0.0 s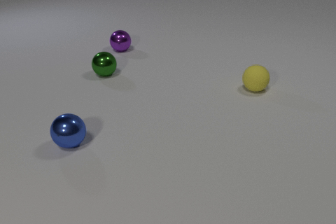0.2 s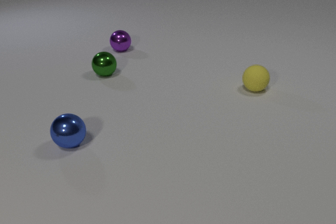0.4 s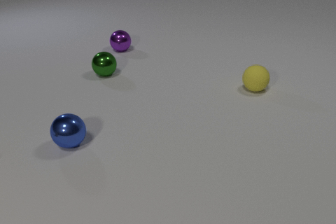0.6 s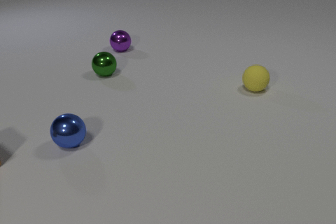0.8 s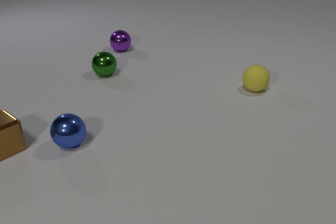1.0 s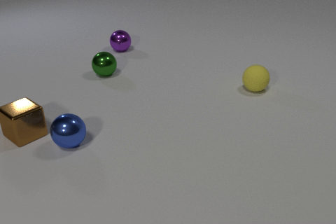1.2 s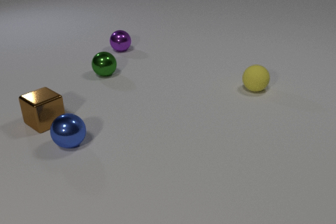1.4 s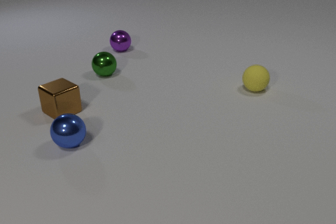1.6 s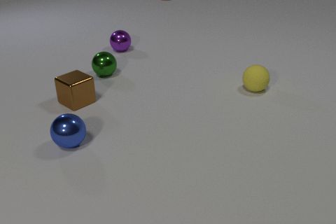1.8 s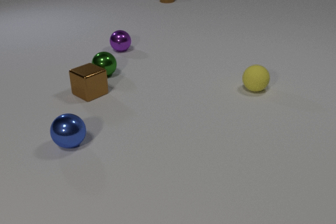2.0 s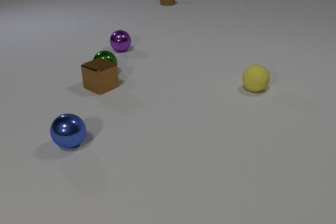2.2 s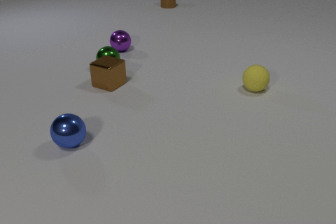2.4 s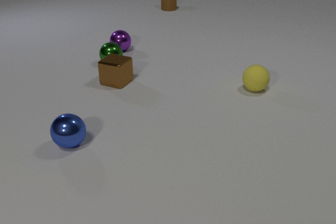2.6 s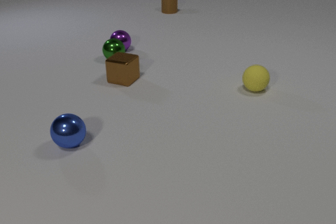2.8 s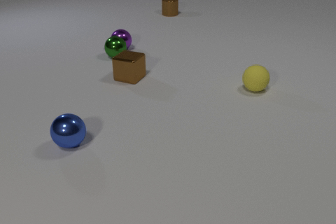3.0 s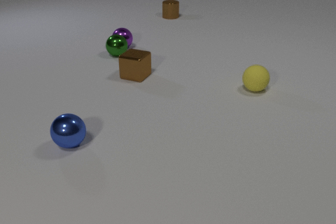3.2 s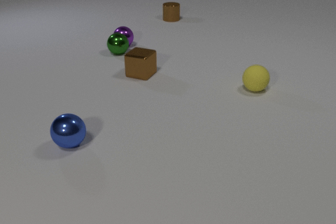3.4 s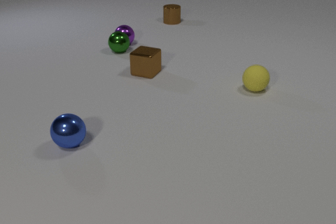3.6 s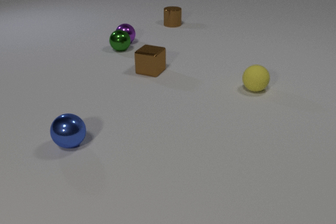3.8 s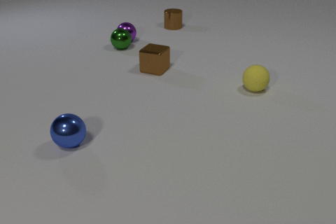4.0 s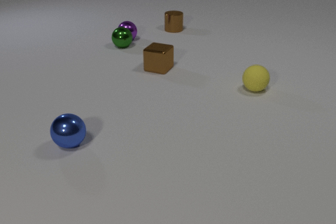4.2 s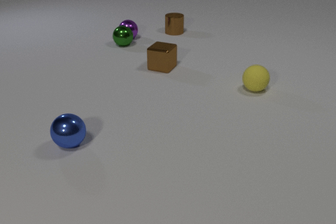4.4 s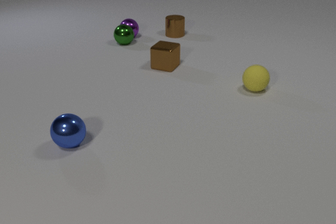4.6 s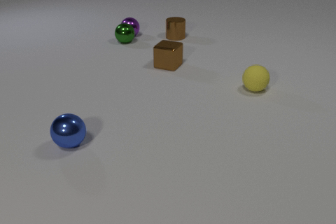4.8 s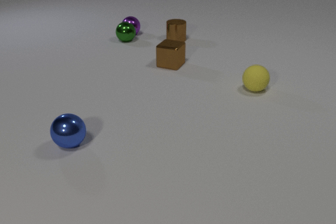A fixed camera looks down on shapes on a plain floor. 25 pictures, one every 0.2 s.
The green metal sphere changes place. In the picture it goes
away from the camera.
The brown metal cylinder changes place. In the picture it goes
toward the camera.
0.0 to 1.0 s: The brown metal cube comes in at the left edge, slides to the right and away from the camera.
1.0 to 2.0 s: The brown metal cube slides away from the camera and to the right. The brown metal cylinder comes in at the top edge, slides toward the camera. The brown metal cube and the green metal sphere collide.
2.0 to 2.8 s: The brown metal cube slides to the right and away from the camera. The green metal sphere rolls away from the camera. The brown metal cylinder slides toward the camera. The green metal sphere and the purple metal sphere collide.
2.8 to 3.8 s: The brown metal cube slides to the right and away from the camera. The green metal sphere rolls away from the camera. The brown metal cylinder slides toward the camera. The purple metal sphere rolls away from the camera.
3.8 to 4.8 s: The brown metal cube slides to the right and away from the camera. The green metal sphere rolls away from the camera. The brown metal cylinder slides toward the camera. The purple metal sphere rolls away from the camera.
Are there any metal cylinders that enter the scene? yes.
How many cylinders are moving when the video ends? 1.
What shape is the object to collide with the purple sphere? sphere.
